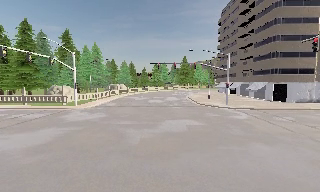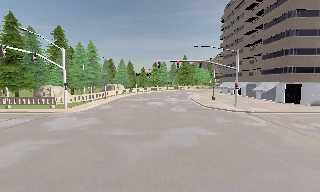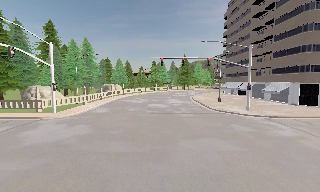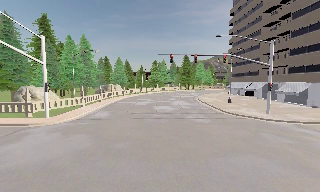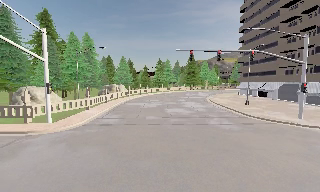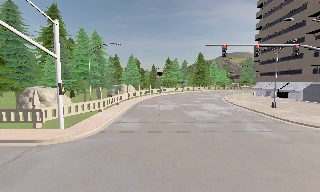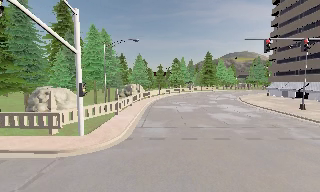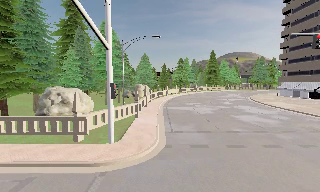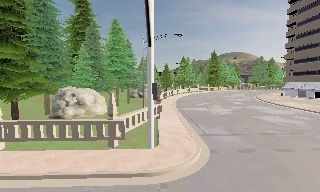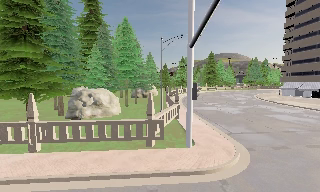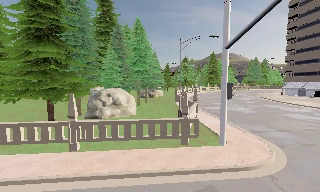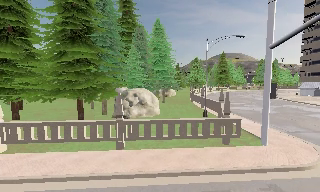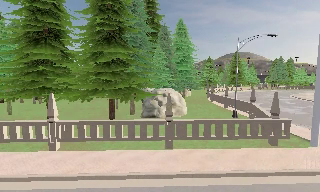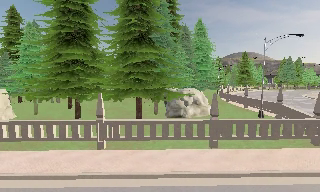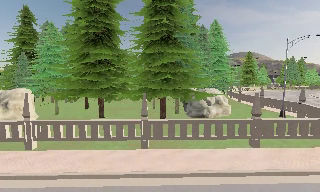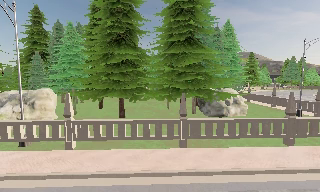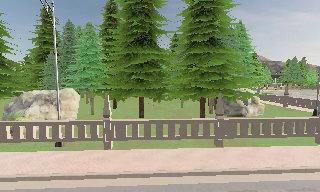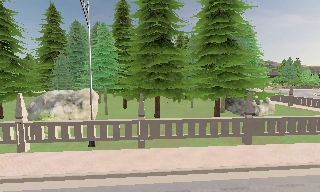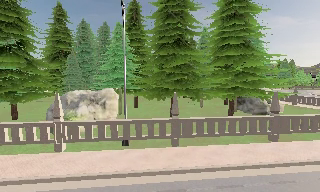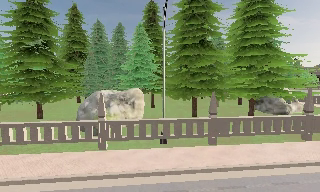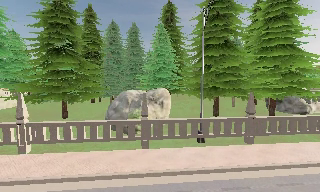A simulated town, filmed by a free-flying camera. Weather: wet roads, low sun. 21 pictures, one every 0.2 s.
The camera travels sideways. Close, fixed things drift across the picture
to the right.
0.0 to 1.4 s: The camera travels forward and to its left, about 18 m, so what stands in front looms larger.
1.4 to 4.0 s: The camera travels to its left, about 30 m, so close, fixed things drift to the right.
The film runs forward here.
